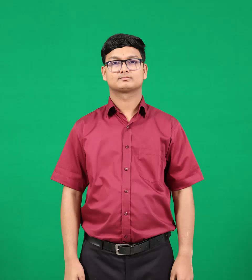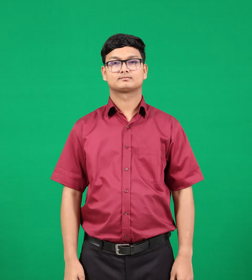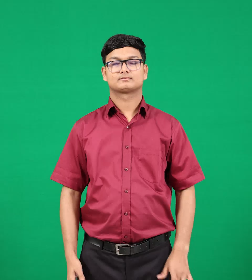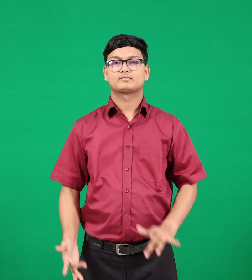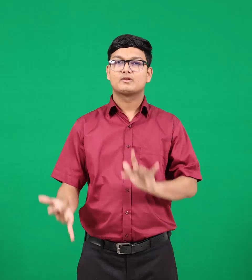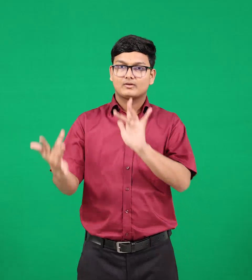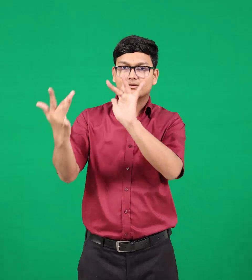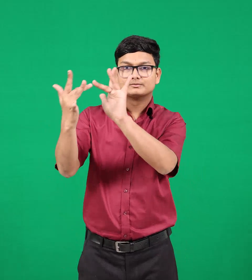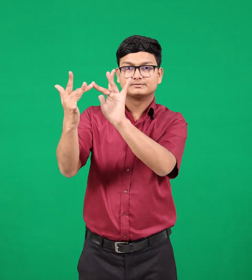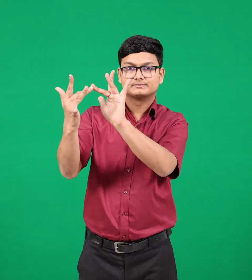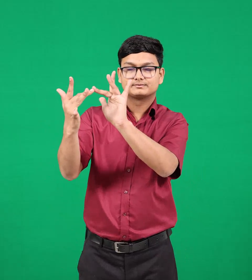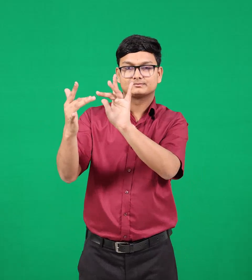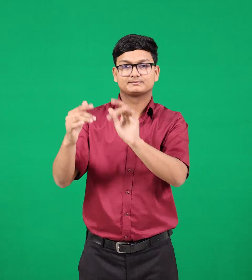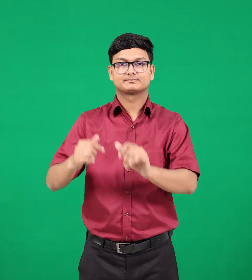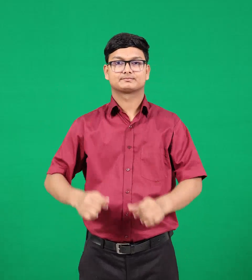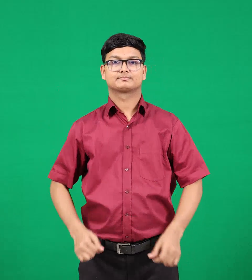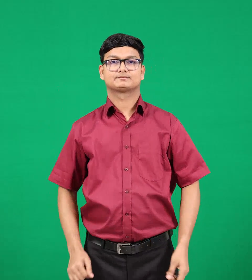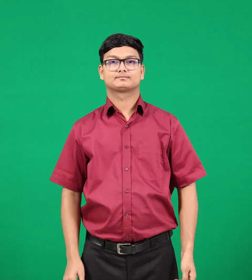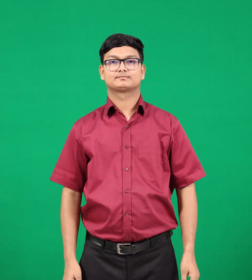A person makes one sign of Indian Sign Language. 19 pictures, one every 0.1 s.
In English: contact
